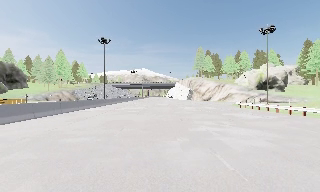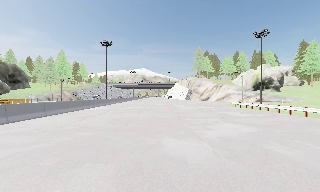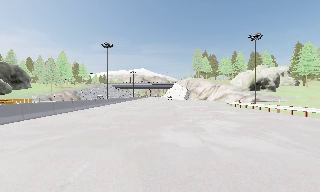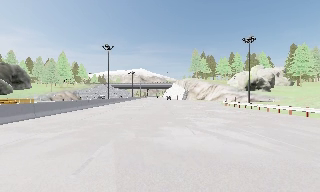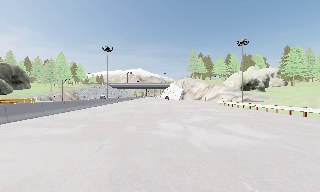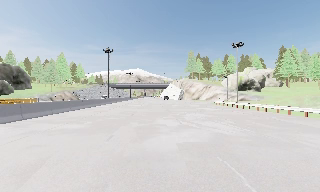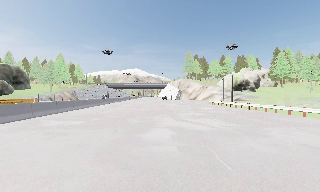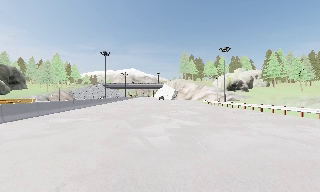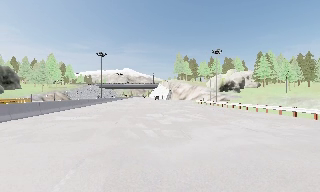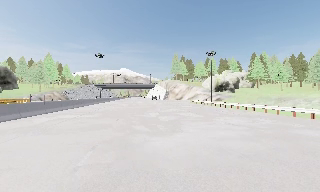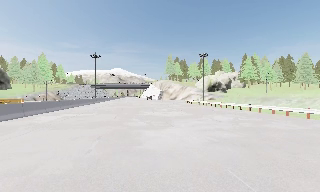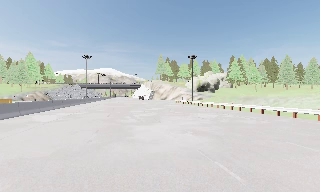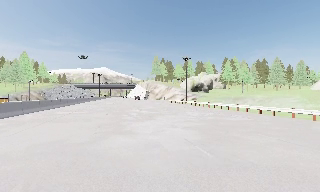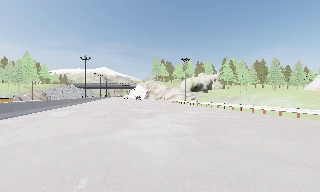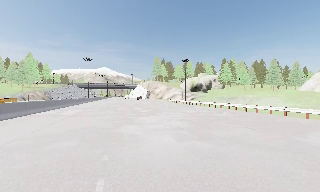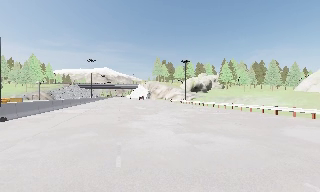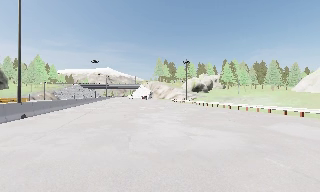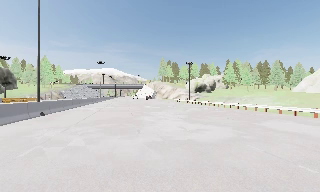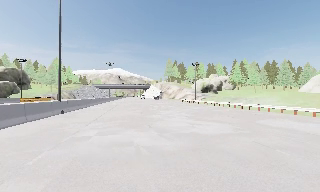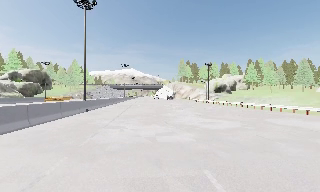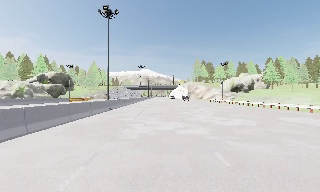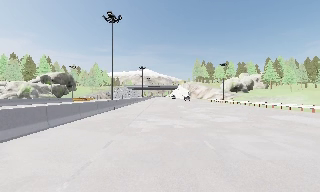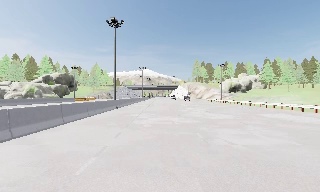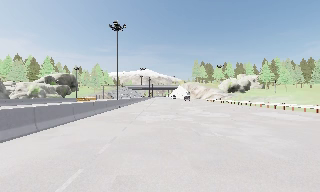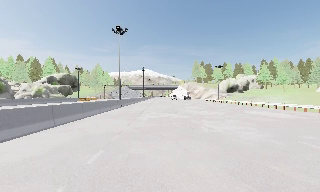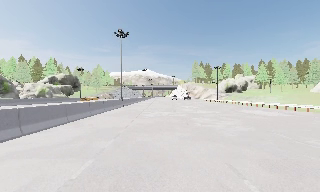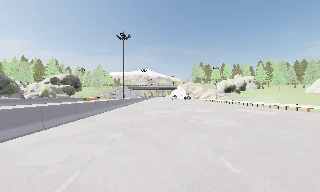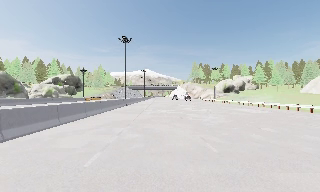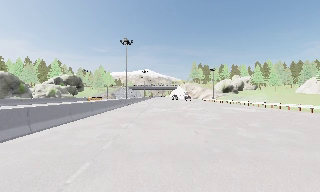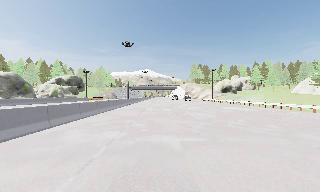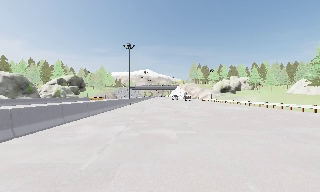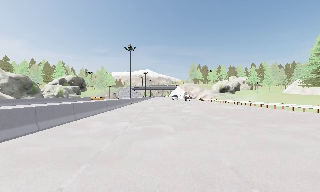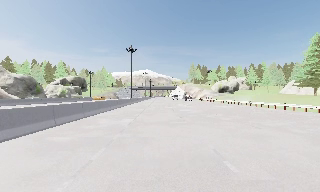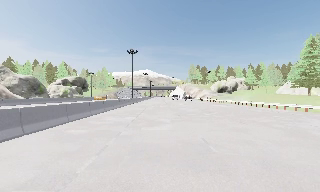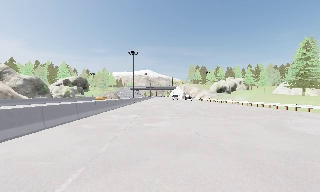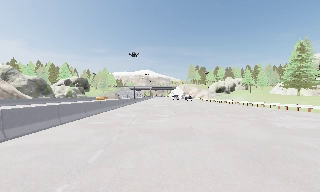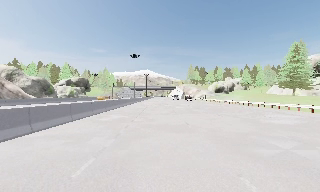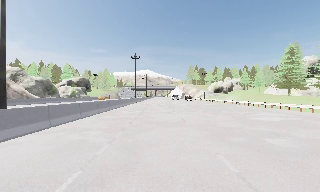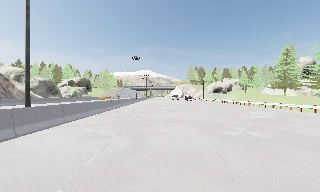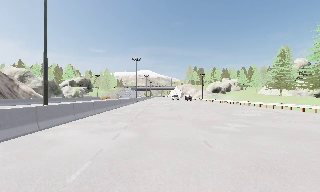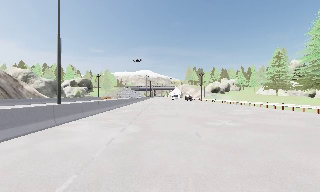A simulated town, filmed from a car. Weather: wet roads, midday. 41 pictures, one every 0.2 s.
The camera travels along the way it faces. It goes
backward.
0.0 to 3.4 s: The camera swings to its right by about 10 degrees, and the scene slides to the left. It travels backward, about 20 m, so what stands in front gets smaller.
3.4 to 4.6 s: The scene slides to the right, as the camera pans about 10 degrees to its left. It travels backward, about 8 m, so what stands in front gets smaller.
4.6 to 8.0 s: The camera travels backward, about 20 m, so what stands in front gets smaller.
The film runs backward here.
